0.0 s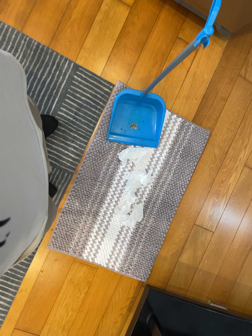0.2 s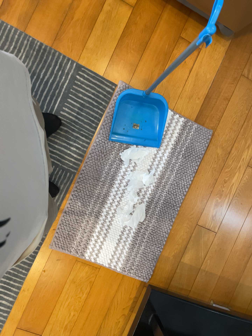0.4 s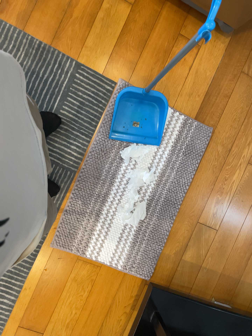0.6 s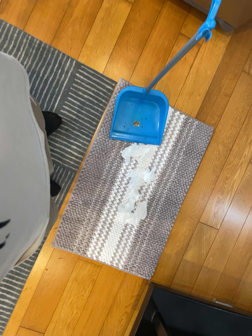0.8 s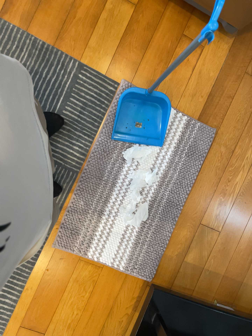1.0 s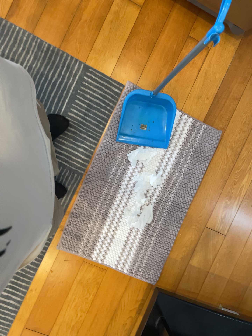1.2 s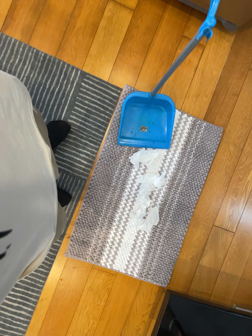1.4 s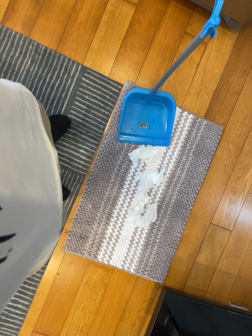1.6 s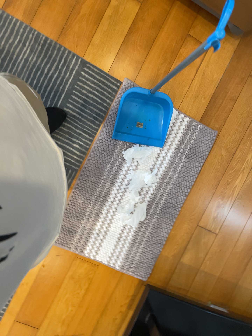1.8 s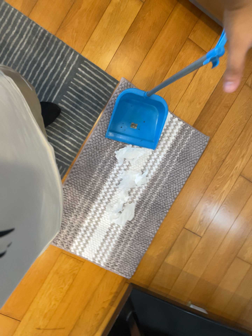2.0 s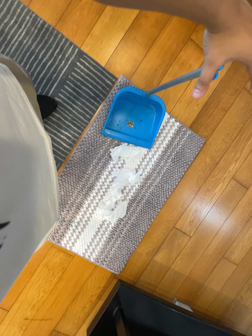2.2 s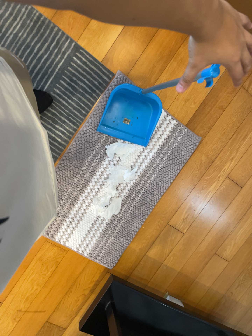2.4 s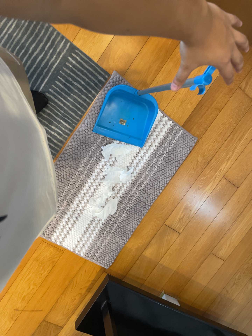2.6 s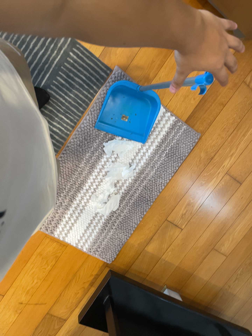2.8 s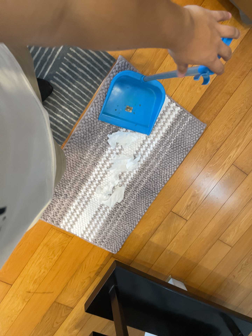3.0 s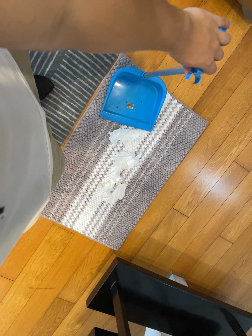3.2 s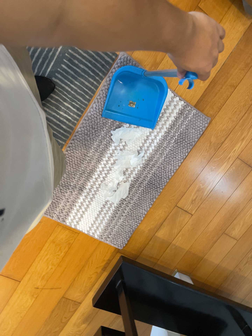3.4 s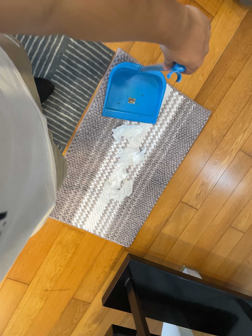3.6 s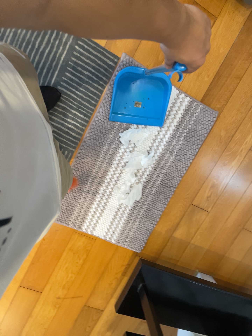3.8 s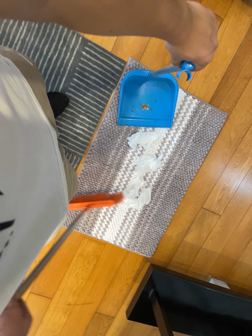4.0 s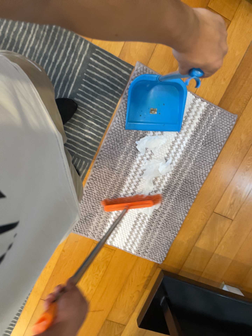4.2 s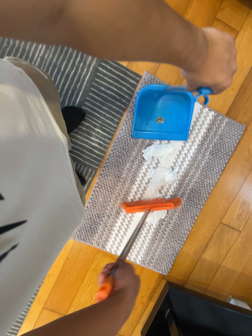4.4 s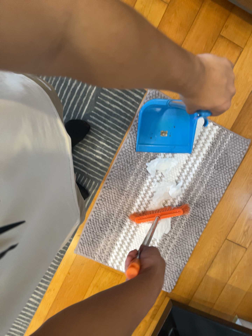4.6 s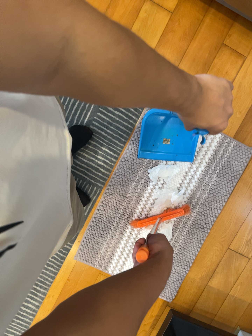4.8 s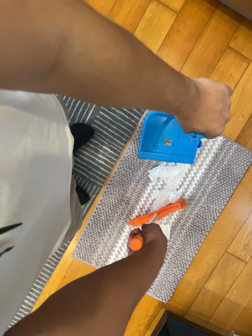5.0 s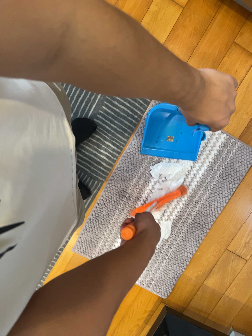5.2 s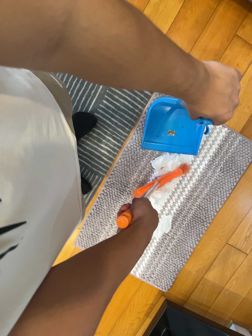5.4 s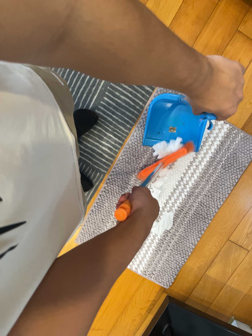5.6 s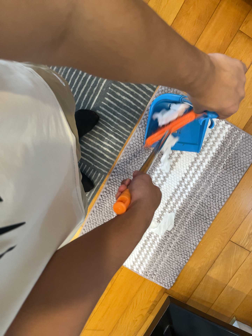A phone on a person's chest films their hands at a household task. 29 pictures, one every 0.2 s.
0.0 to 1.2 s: The camera shifts only a little, or ends up much as it began.
1.2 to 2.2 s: The camera travels toward the top of its view, about 14 cm. Its aim tips toward the bottom of its view by about 10 degrees. It rolls about its line of sight by about 15 degrees, and the scene rotates clockwise.
2.2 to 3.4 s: The camera shifts only a little, or ends up much as it began.
3.4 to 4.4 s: The camera's aim tips toward the top of its view by about 10 degrees, and the scene shifts downward.
4.4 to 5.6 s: The camera shifts only a little, or ends up much as it began.
The film runs forward here.
